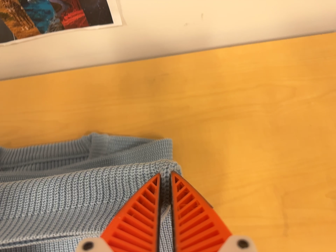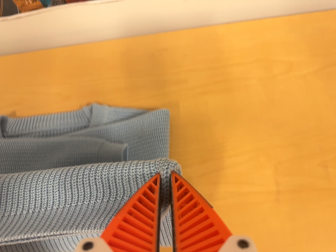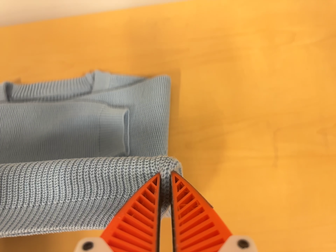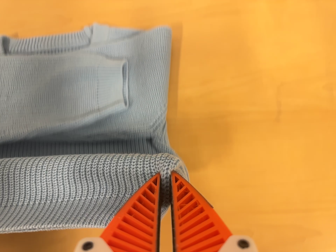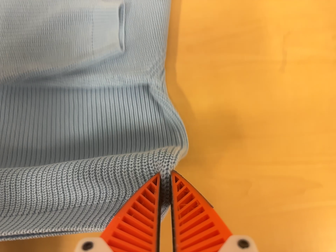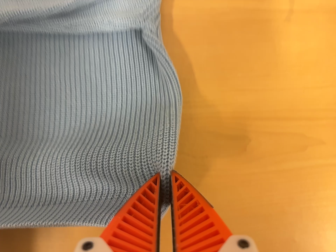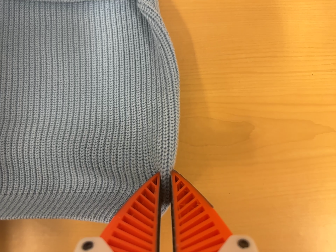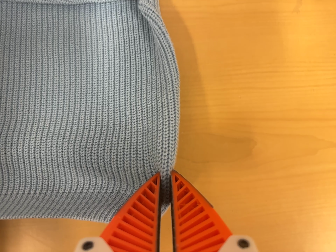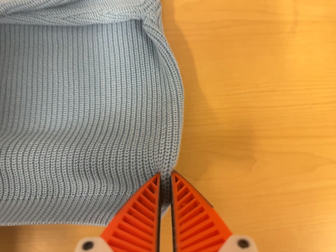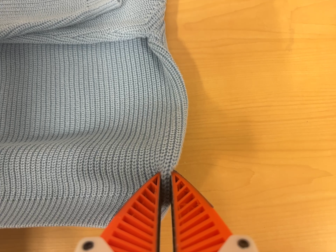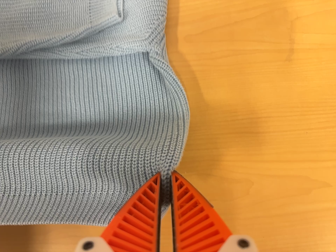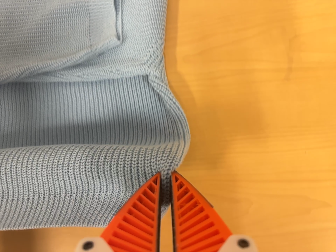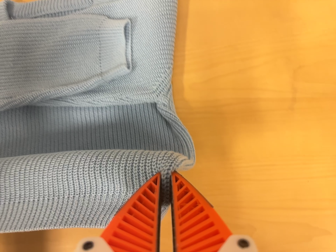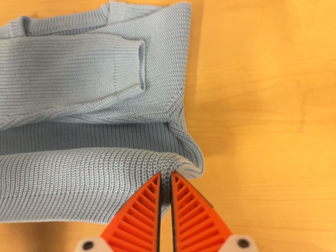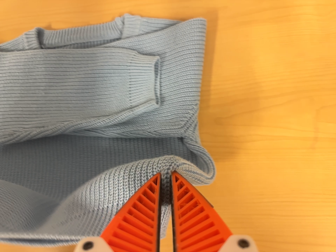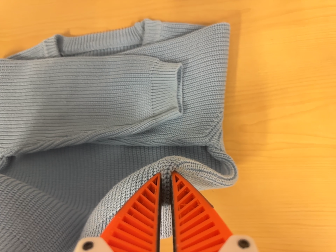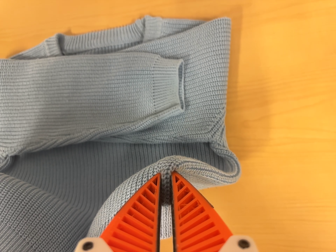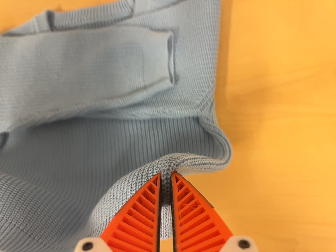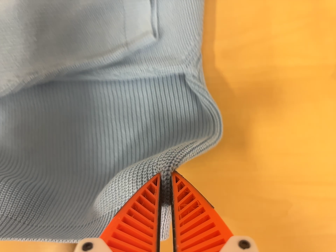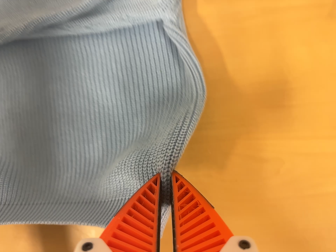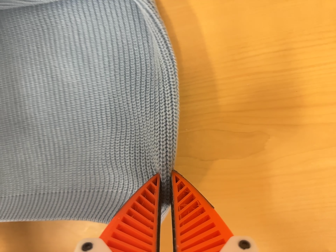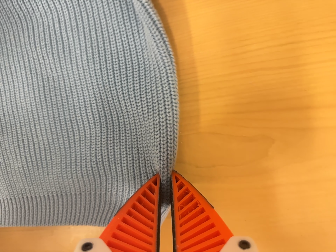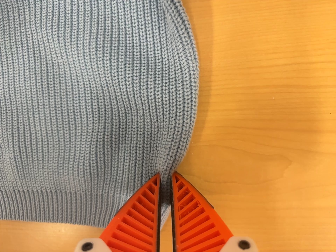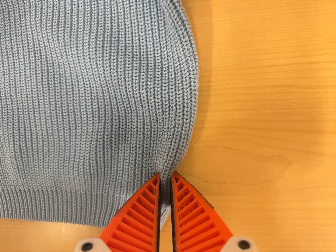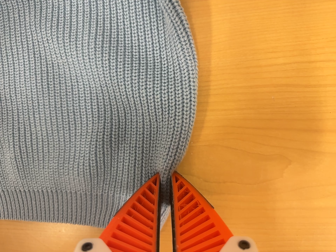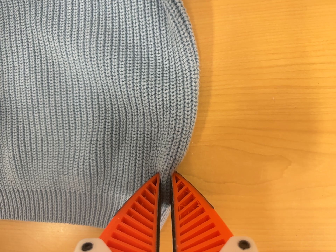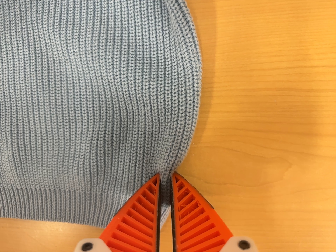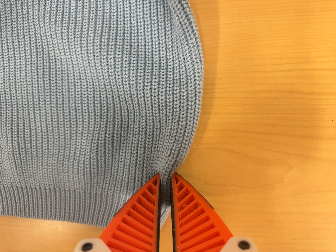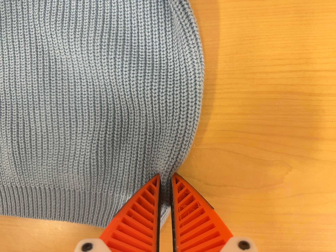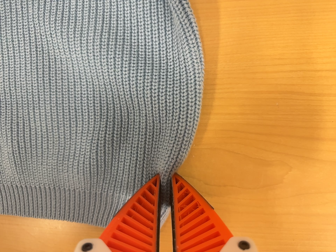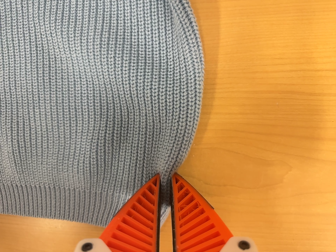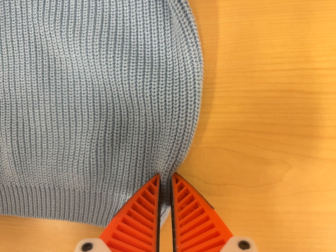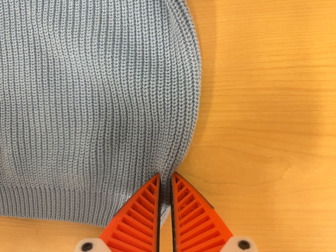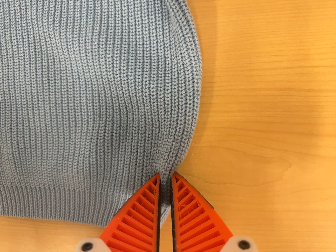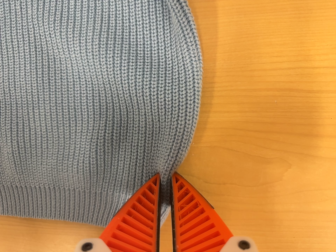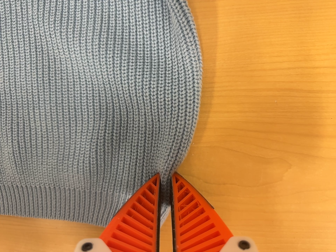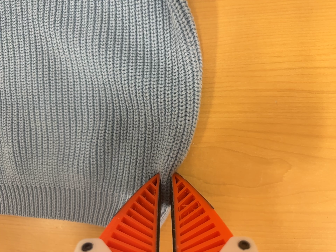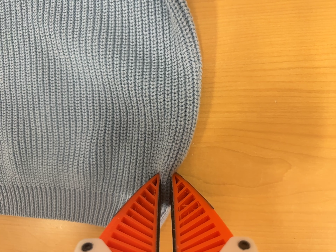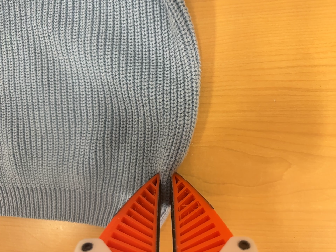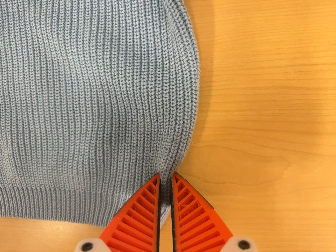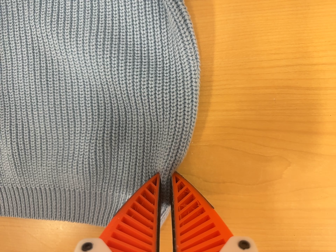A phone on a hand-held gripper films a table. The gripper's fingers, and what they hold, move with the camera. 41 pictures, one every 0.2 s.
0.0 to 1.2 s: The camera travels toward the bottom of its view, about 22 cm, so close, fixed things drift upward. Its aim tips toward the bottom of its view by about 20 degrees, and the scene shifts upward.
1.2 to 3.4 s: The camera pans to its left by about 10 degrees. It travels toward the top of its view, about 16 cm, so close, fixed things drift downward.
3.4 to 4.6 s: The camera travels forward, to its right and toward the bottom of its view, about 16 cm, so what stands in front looms larger. Its aim tips toward the bottom of its view by about 10 degrees, and the scene shifts upward.
4.6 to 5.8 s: The camera shifts only a little, or ends up much as it began.
5.8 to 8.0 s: The camera keeps its place and its aim.
The film runs backward here.
